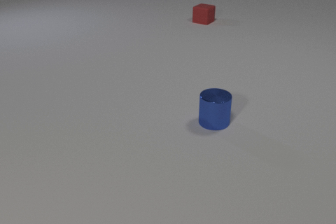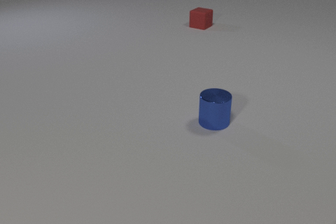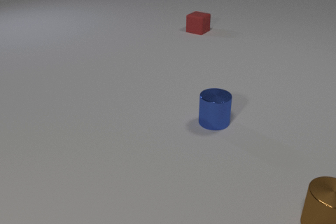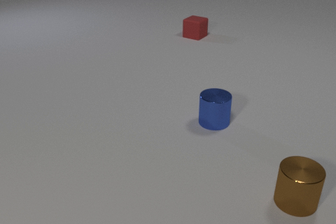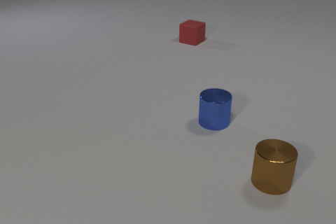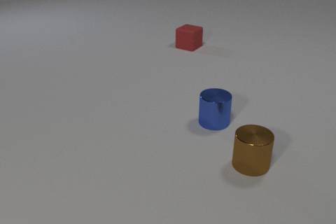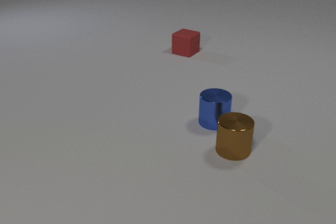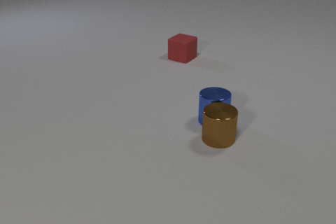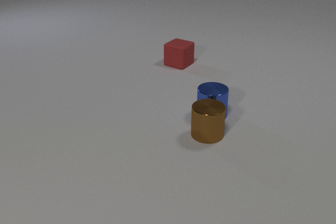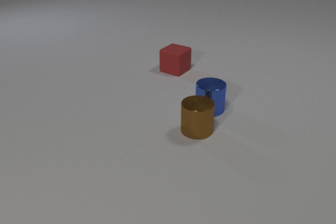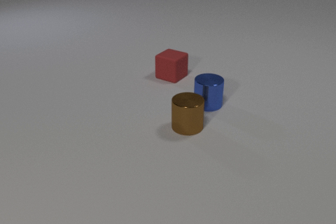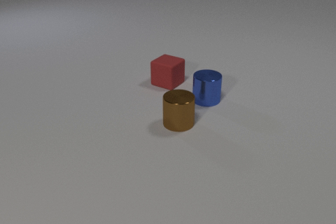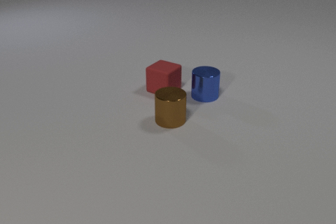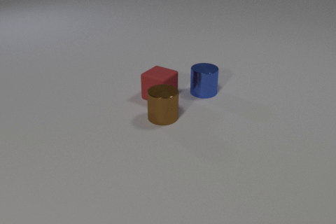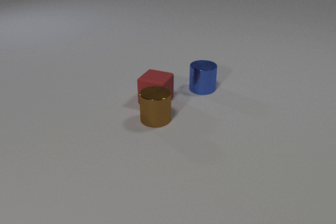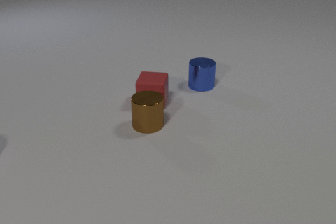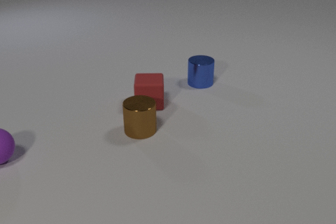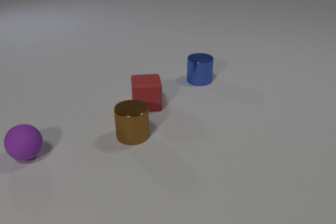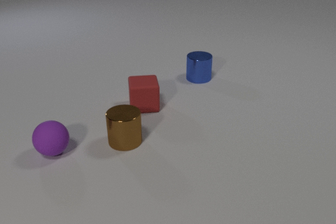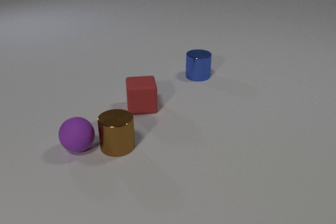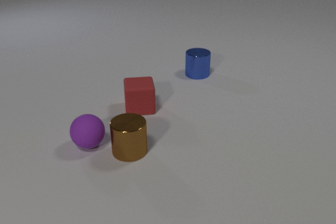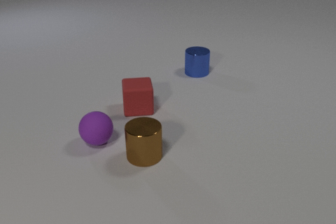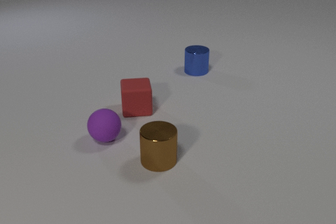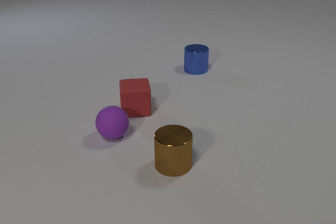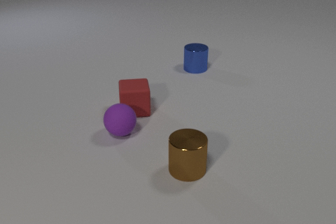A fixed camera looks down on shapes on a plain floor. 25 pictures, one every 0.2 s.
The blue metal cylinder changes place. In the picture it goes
away from the camera.
The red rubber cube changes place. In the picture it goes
toward the camera.
0.0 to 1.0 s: The brown metal cylinder comes in at the right edge, slides to the left and away from the camera. The red rubber cube slides toward the camera.
1.0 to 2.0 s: The brown metal cylinder slides to the left and away from the camera. The red rubber cube slides toward the camera. The blue metal cylinder slides away from the camera. The brown metal cylinder and the blue metal cylinder collide.
2.0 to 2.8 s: The brown metal cylinder slides to the left and away from the camera. The red rubber cube slides toward the camera. The blue metal cylinder slides away from the camera. The brown metal cylinder and the red rubber cube collide.
2.8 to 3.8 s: The brown metal cylinder slides toward the camera and to the left. The red rubber cube slides to the left and toward the camera, spins so that its near face slides to the right, counterclockwise seen from above. The purple rubber sphere comes in at the left edge, rolls to the right. The blue metal cylinder slides away from the camera.
3.8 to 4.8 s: The brown metal cylinder slides to the right and toward the camera. The red rubber cube slides to the left and toward the camera. The purple rubber sphere rolls to the right and away from the camera. The blue metal cylinder slides away from the camera. The brown metal cylinder and the purple rubber sphere collide.
How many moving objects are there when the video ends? 4.
What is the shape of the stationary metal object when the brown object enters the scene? cylinder.
How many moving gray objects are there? 0.
